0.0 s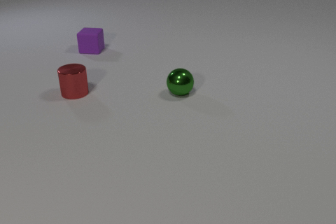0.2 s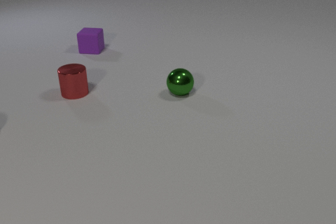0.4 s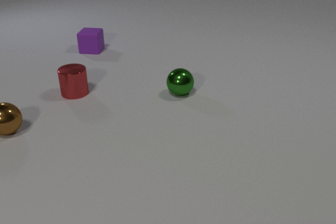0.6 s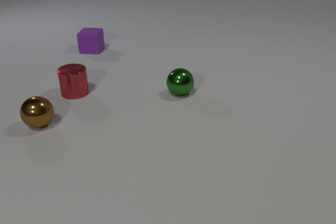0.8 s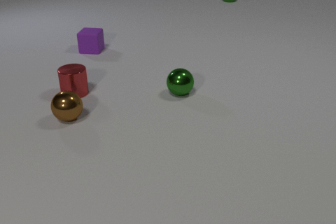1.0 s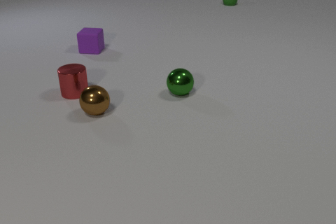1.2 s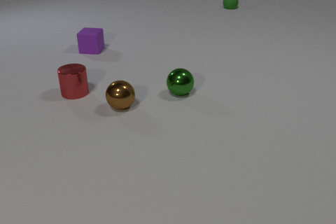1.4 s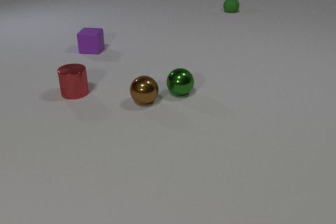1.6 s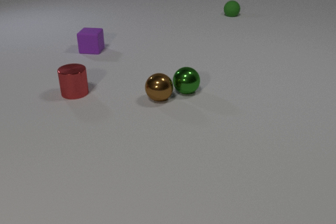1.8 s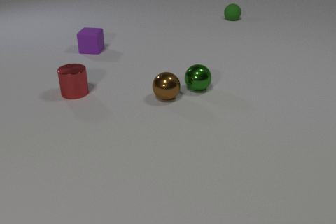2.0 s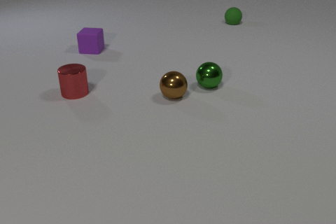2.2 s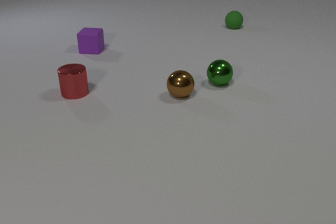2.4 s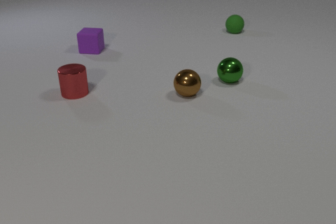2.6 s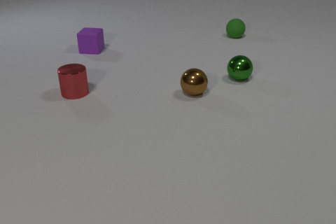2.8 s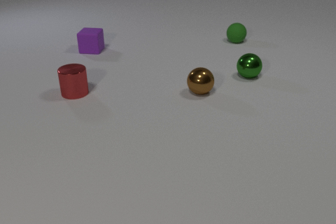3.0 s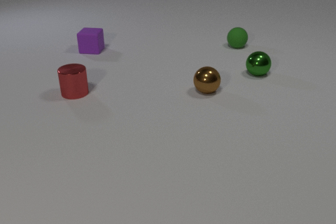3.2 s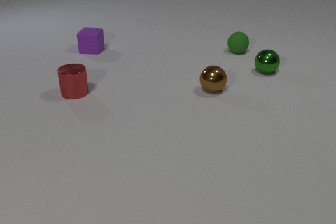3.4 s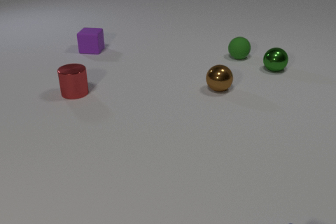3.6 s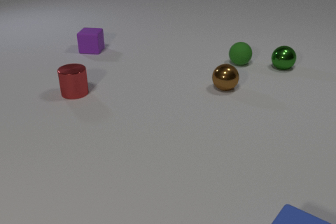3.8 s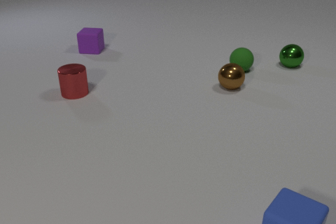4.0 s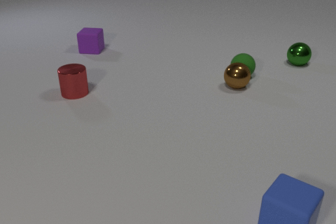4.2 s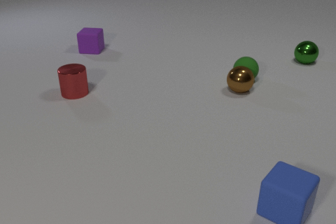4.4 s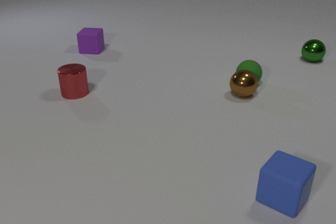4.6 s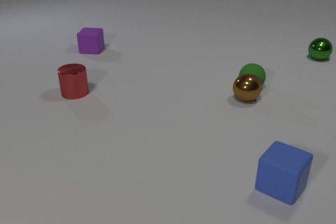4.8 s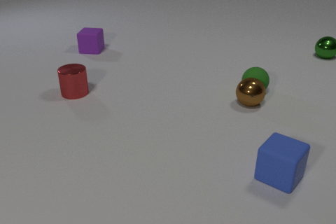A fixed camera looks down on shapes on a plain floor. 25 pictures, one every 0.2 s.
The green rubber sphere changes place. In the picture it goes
toward the camera.
The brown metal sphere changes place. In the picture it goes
to the right.
0.0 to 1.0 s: The brown metal sphere comes in at the left edge, rolls to the right. The green rubber sphere comes in at the top edge, rolls toward the camera.
1.0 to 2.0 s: The brown metal sphere rolls to the right. The green metal sphere rolls to the right and away from the camera. The green rubber sphere rolls toward the camera. The brown metal sphere and the green metal sphere collide.
2.0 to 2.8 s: The brown metal sphere rolls to the right and away from the camera. The green metal sphere rolls to the right and away from the camera. The green rubber sphere rolls toward the camera.
2.8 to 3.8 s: The brown metal sphere rolls to the right and away from the camera. The green metal sphere rolls to the right and away from the camera. The green rubber sphere rolls toward the camera. The blue rubber cube comes in at the bottom edge, slides away from the camera.
3.8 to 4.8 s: The brown metal sphere rolls toward the camera and to the right. The green metal sphere rolls away from the camera and to the right. The green rubber sphere rolls toward the camera. The blue rubber cube slides away from the camera. The brown metal sphere and the green rubber sphere collide.
How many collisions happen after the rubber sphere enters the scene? 2.
How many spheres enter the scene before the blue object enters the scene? 2.
Are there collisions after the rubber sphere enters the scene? yes.
